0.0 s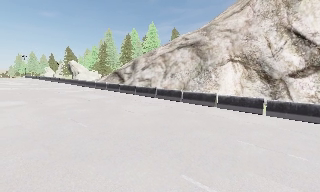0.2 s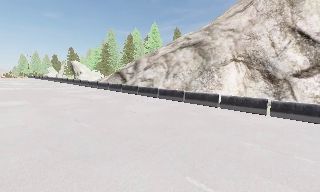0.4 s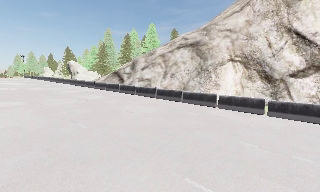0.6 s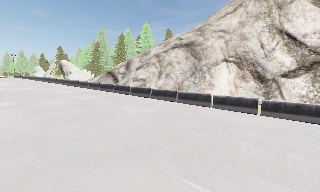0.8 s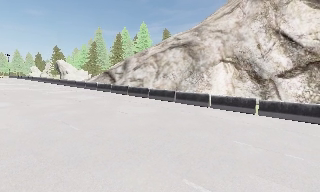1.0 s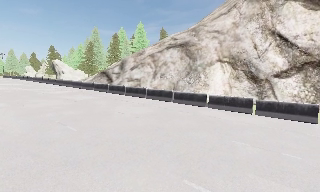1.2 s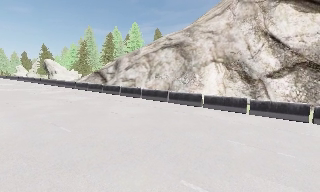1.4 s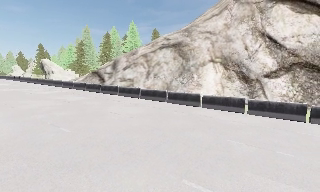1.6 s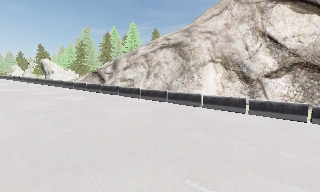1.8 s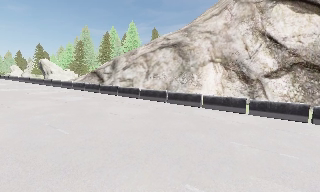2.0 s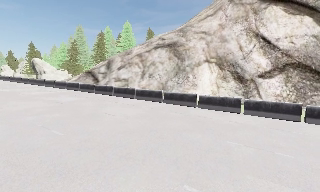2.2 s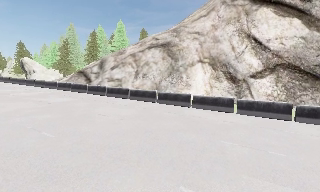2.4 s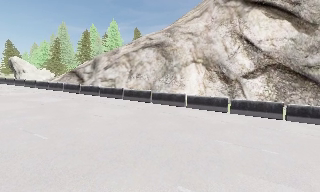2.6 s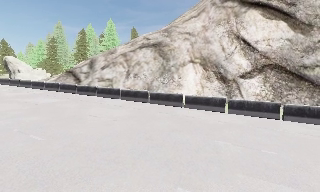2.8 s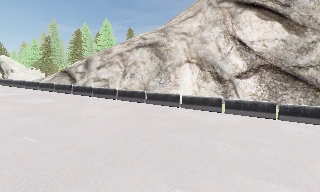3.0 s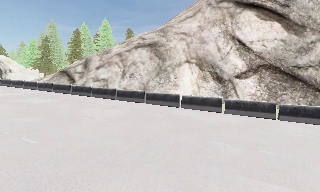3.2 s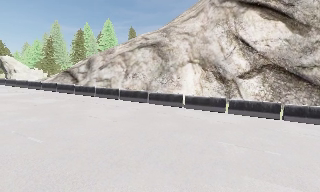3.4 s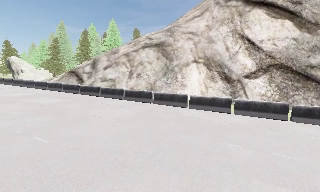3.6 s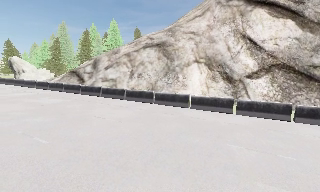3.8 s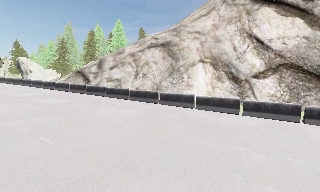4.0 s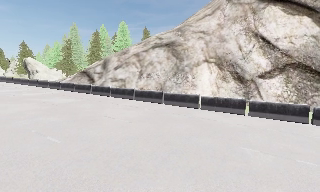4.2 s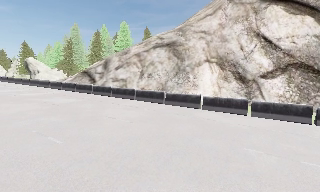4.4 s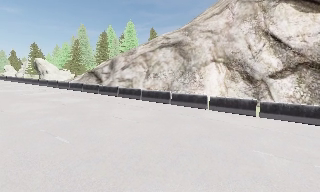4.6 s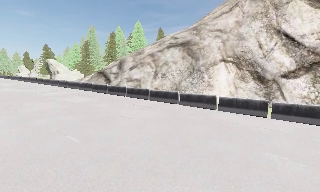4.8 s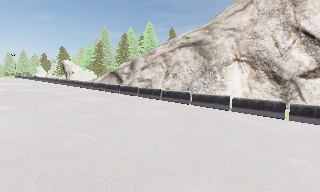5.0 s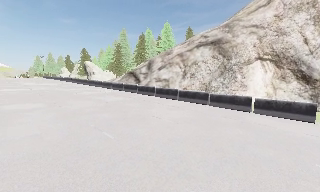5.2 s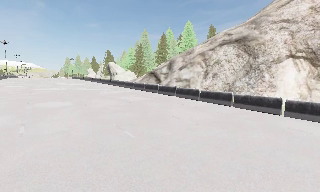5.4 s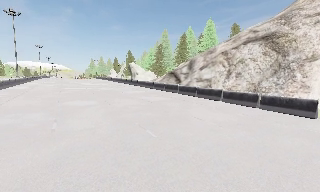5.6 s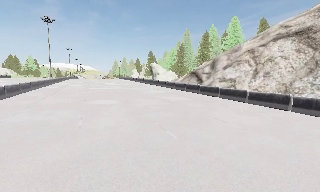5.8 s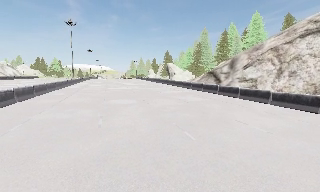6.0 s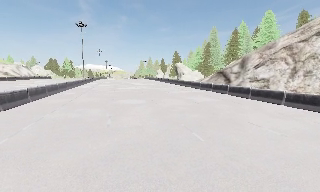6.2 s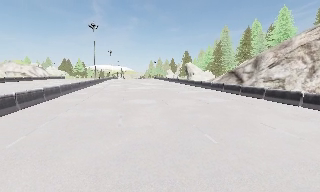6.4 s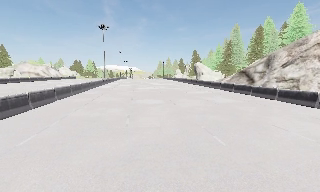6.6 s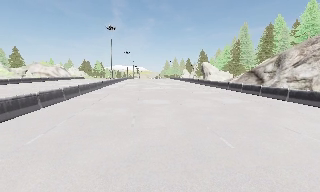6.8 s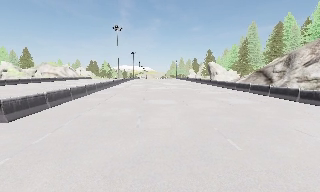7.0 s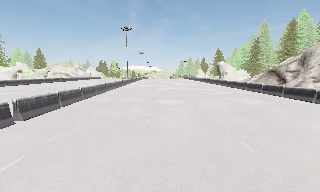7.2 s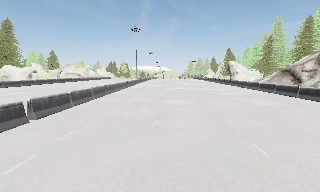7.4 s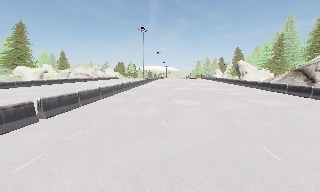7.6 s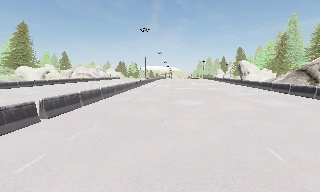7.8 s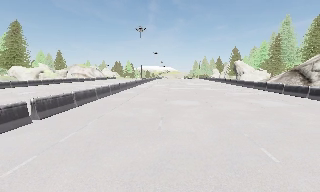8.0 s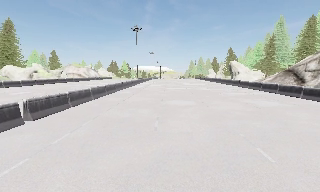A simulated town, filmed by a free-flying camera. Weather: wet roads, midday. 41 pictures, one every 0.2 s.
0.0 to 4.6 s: The camera travels to its left and forward, about 1.5 m.
4.6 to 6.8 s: The scene slides to the right, as the camera pans about 50 degrees to its left. It travels forward, about 0.5 m.
6.8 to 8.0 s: The camera shifts only a little, or ends up much as it began.
The film runs forward here.
